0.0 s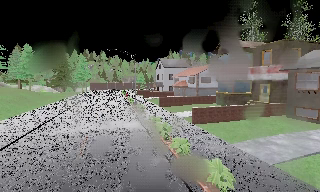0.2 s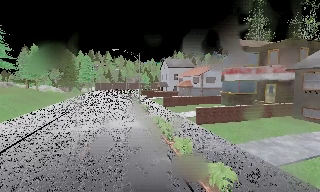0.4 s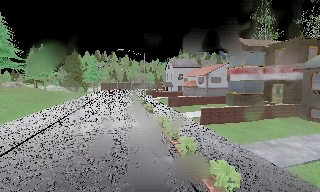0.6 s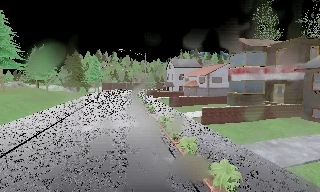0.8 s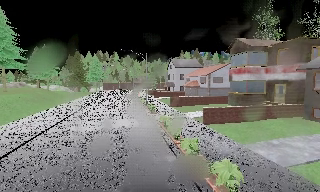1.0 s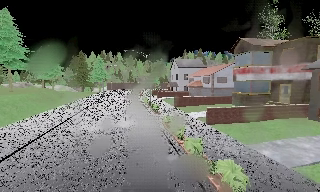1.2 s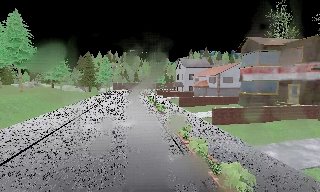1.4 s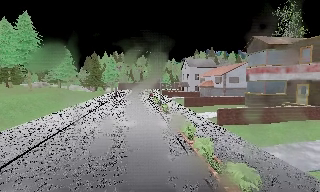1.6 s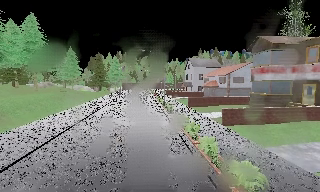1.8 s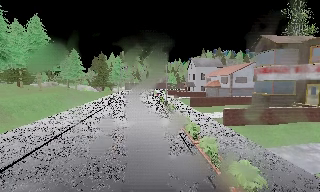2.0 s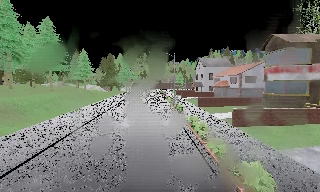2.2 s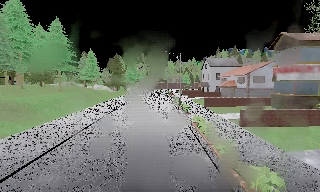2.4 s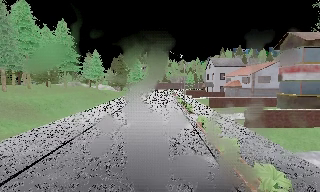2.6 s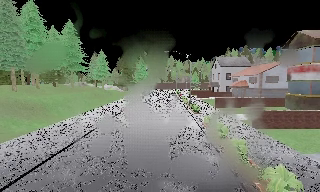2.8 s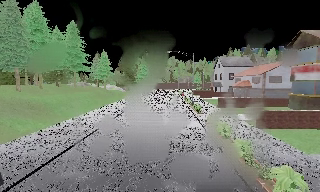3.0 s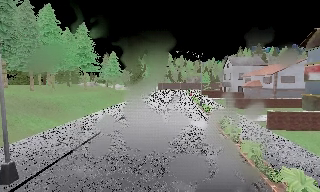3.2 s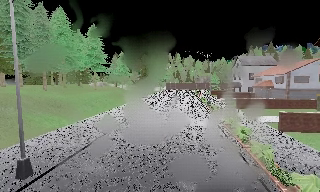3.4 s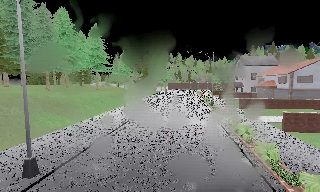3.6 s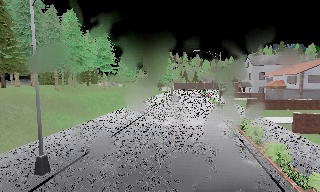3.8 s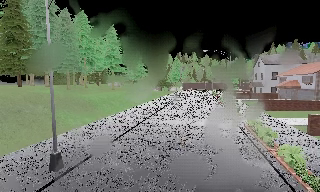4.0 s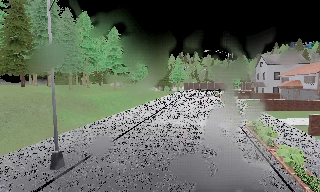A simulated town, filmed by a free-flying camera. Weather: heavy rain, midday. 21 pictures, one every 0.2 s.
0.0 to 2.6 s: The camera swings to its left by about 20 degrees, and the scene slides to the right. It travels backward, about 0.5 m, so what stands in front gets smaller.
2.6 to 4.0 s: The camera swings to its left by about 15 degrees, and the scene slides to the right.
The film runs backward here.
